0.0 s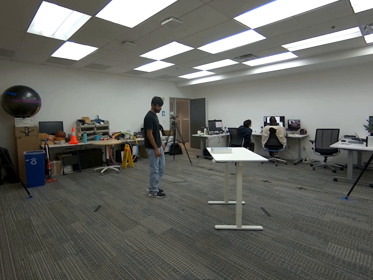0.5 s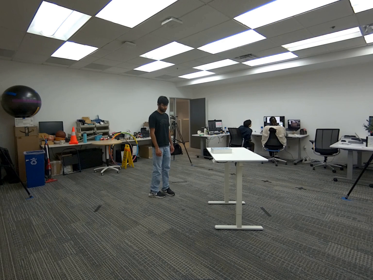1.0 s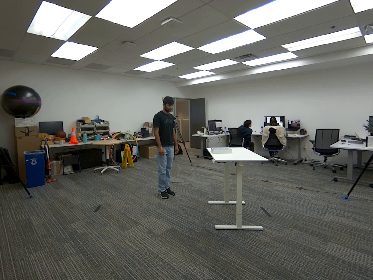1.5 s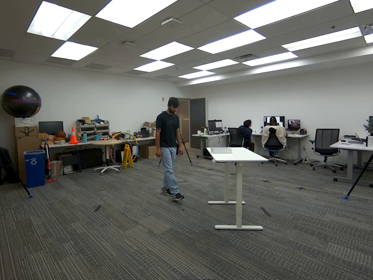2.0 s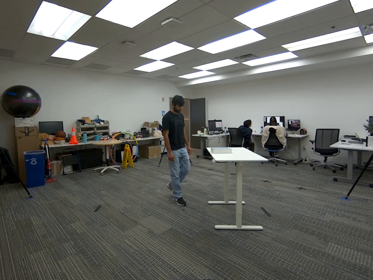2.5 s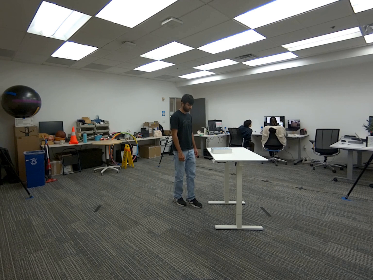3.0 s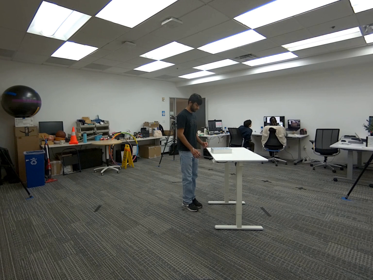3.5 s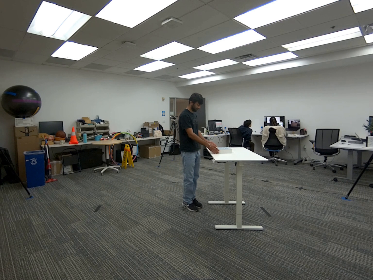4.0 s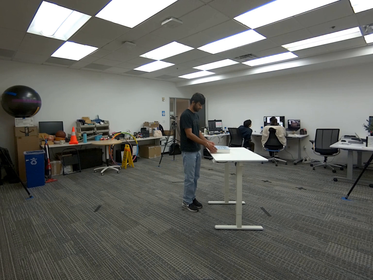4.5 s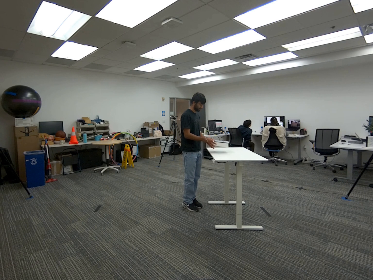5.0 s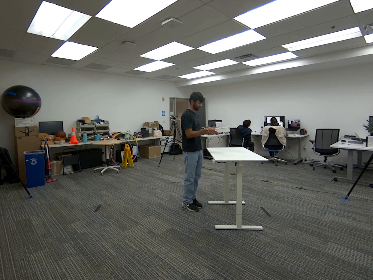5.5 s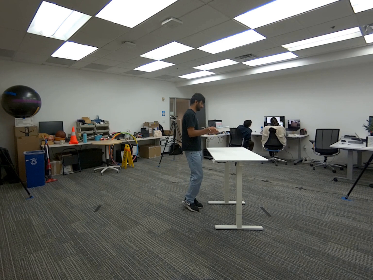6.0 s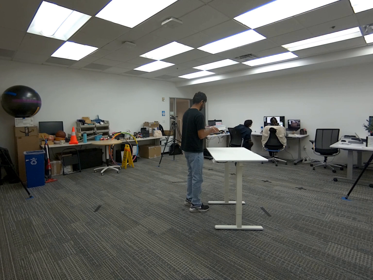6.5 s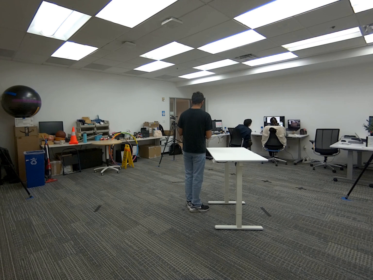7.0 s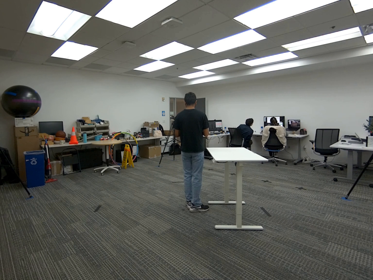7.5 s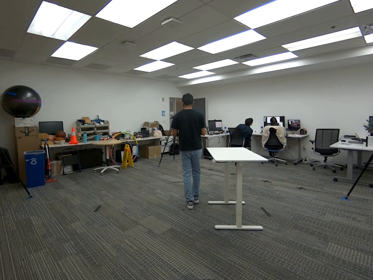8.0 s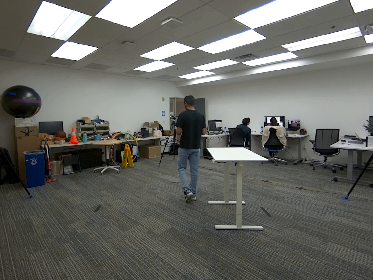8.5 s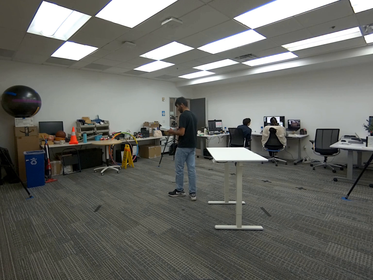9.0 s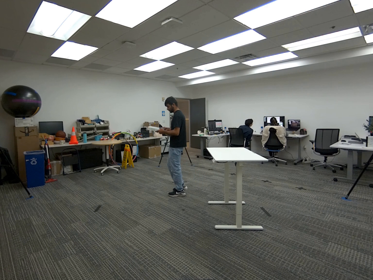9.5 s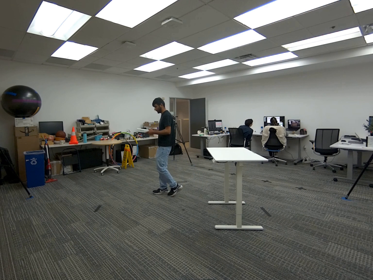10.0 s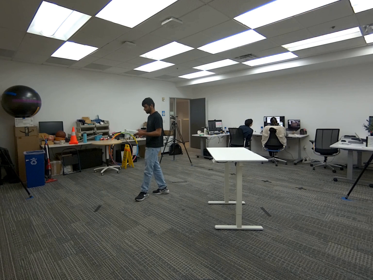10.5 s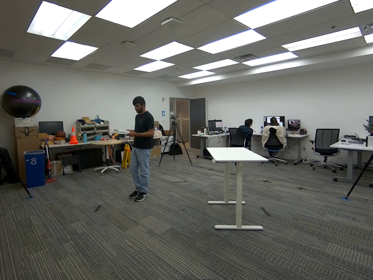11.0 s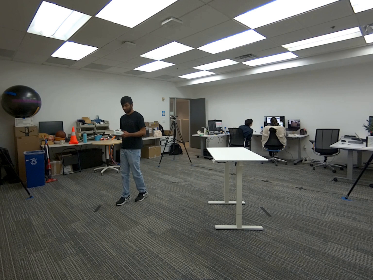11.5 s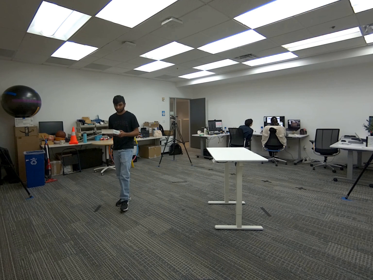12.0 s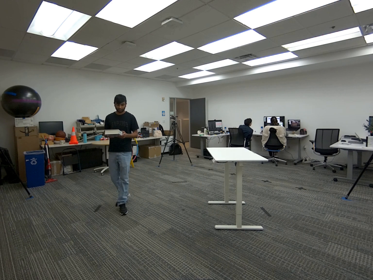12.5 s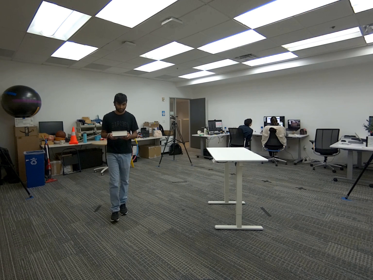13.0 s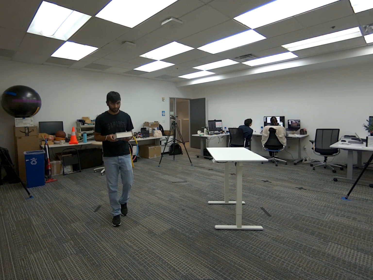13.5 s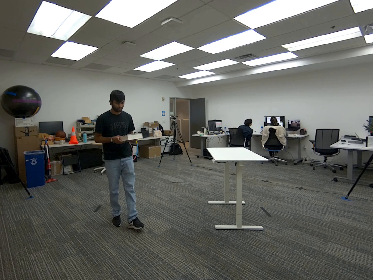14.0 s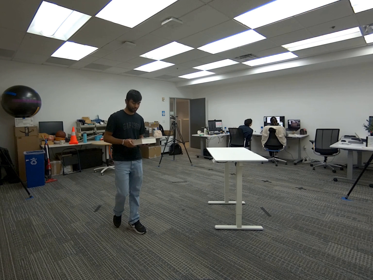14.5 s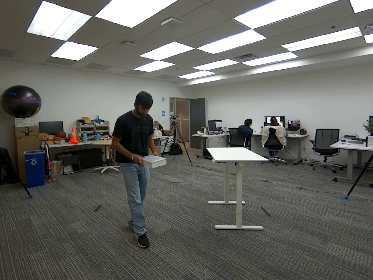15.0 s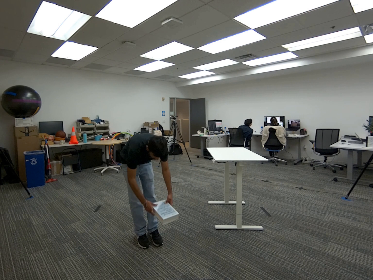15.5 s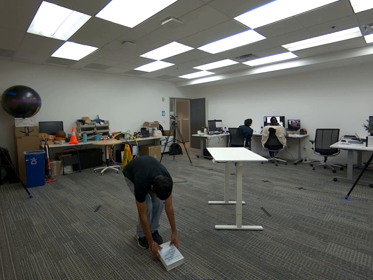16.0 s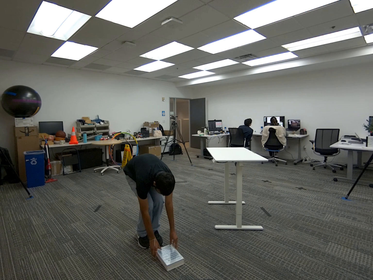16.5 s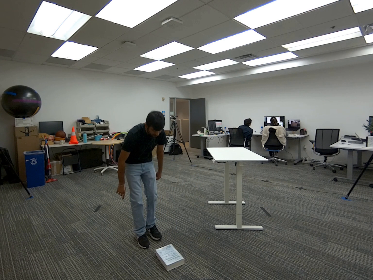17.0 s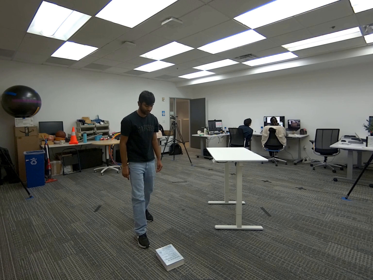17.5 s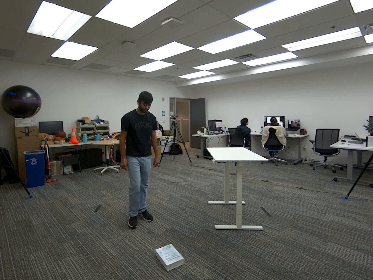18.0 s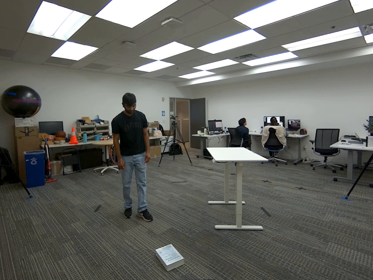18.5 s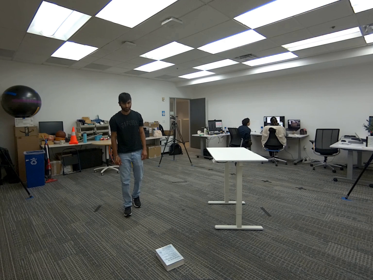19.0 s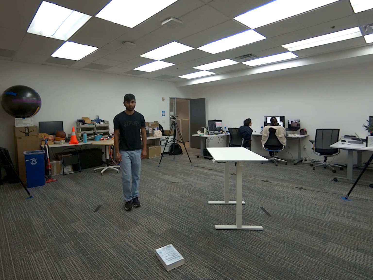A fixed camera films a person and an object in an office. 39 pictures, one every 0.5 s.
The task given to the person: Pick up the book from the table and place it on the floor.
